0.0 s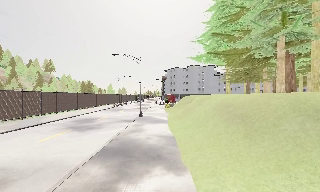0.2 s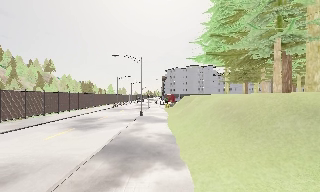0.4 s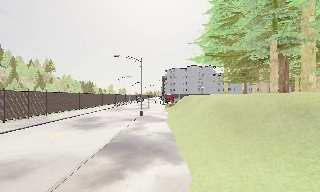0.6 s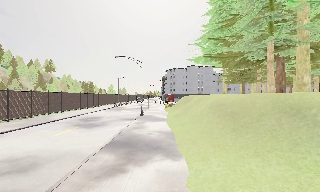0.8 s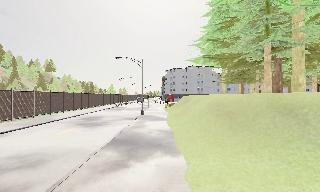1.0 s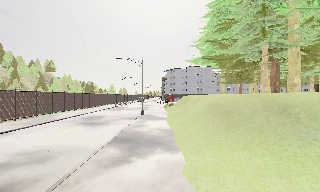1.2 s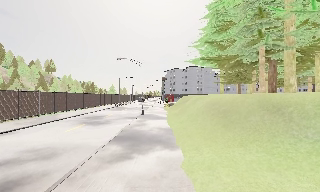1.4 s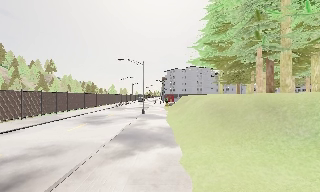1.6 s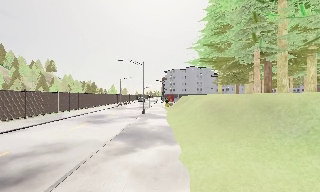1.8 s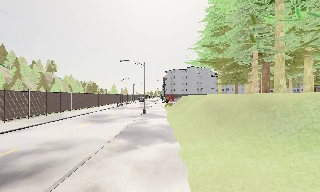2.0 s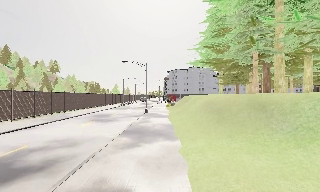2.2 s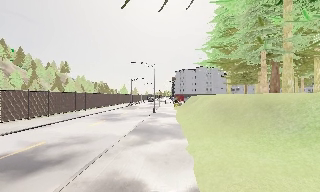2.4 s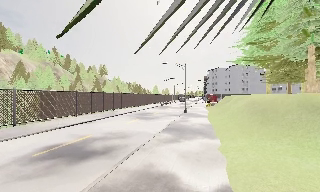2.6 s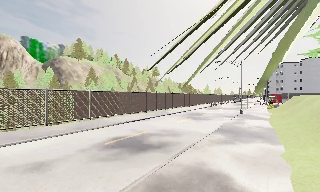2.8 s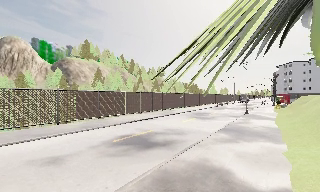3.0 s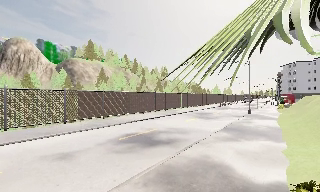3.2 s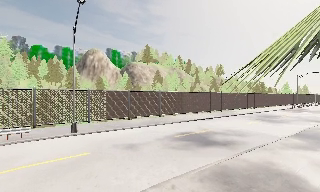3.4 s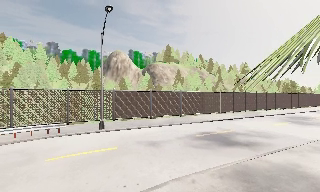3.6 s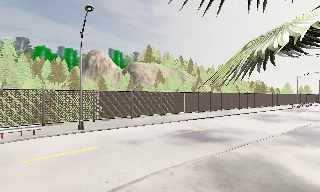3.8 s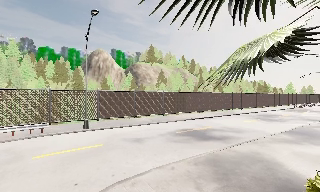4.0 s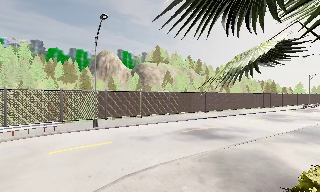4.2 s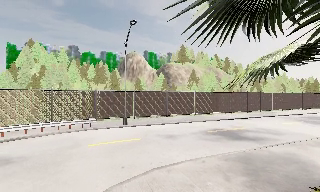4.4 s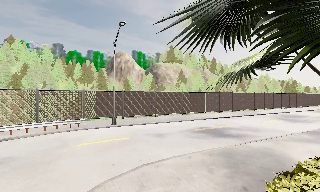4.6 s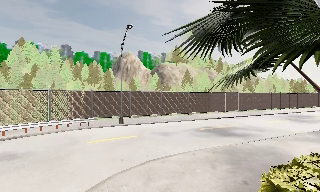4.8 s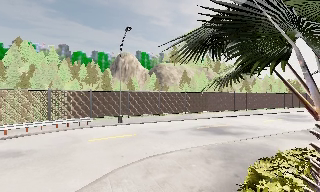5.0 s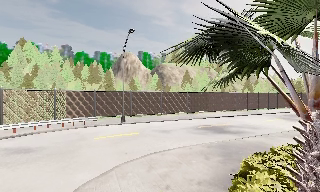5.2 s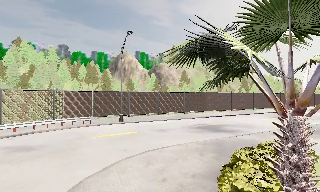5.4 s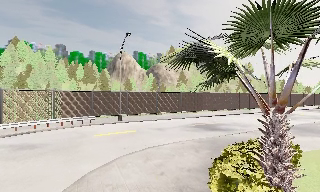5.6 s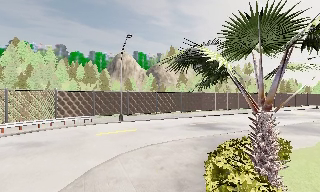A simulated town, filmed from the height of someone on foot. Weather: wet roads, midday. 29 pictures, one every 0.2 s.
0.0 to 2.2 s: The camera travels backward, about 4.5 m, so what stands in front gets smaller.
2.2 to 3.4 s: The scene slides to the right, as the camera pans about 60 degrees to its left. It travels backward, about 2.5 m.
3.4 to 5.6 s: The camera travels backward, about 4 m, so what stands in front gets smaller.
The film runs backward here.
